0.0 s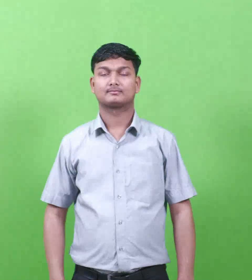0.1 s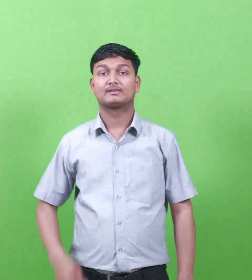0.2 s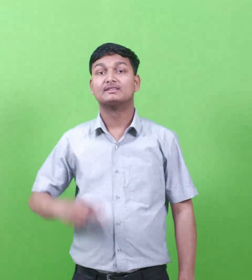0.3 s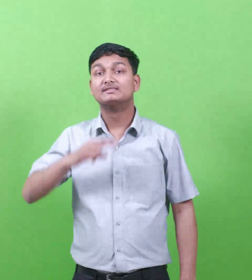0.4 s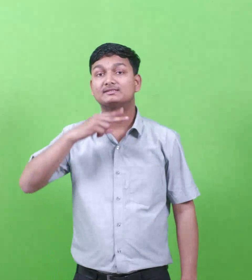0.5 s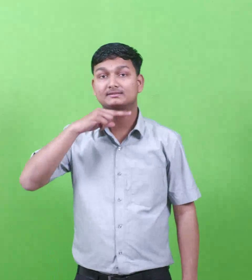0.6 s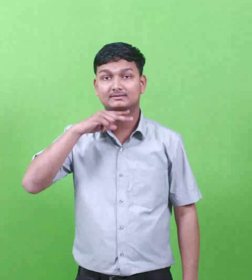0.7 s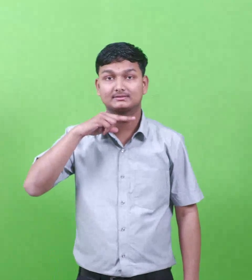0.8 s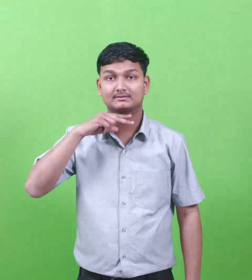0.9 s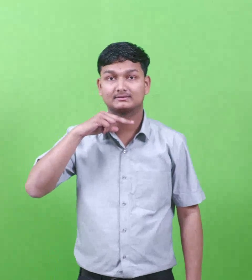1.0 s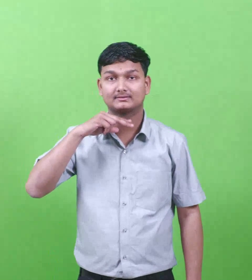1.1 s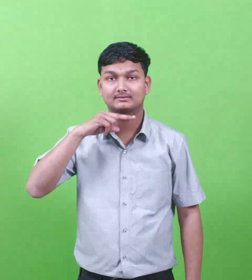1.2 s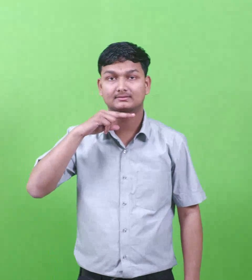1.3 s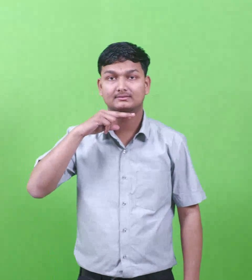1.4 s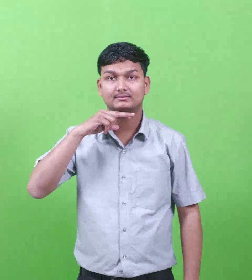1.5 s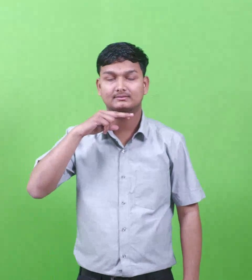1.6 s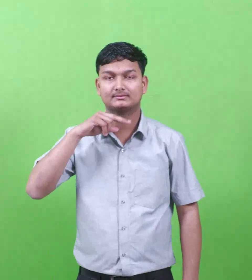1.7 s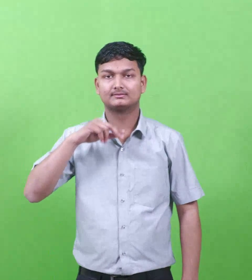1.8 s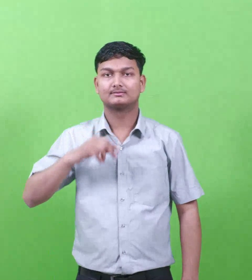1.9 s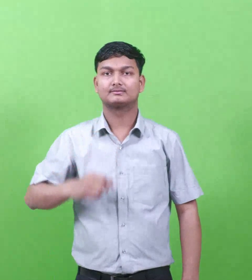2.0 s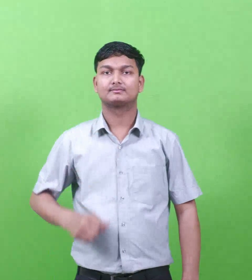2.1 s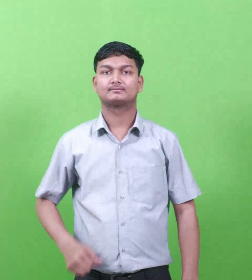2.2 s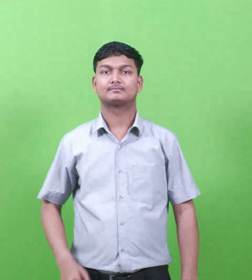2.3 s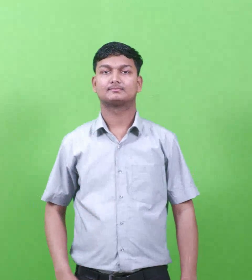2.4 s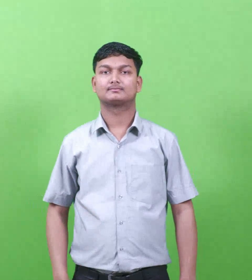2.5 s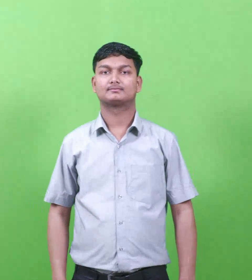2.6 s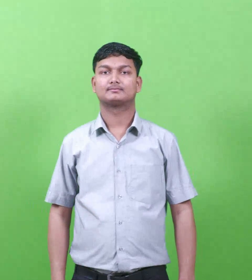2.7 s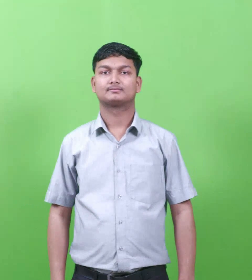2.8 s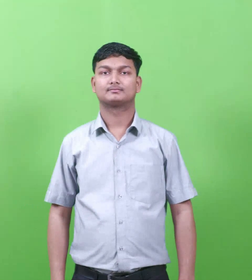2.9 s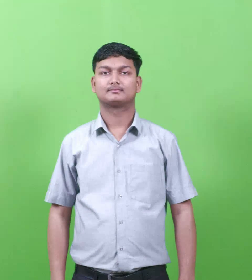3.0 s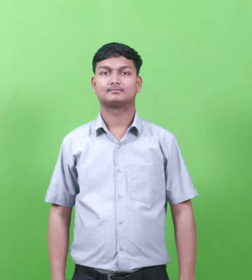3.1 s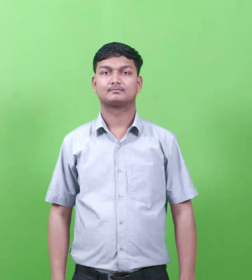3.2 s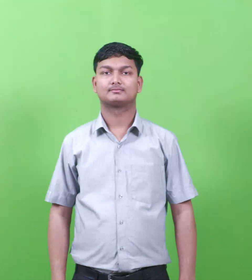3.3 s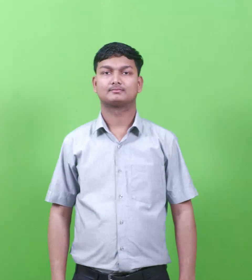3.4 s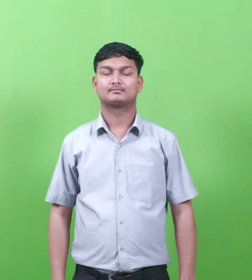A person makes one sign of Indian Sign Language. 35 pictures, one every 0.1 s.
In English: phanuel
